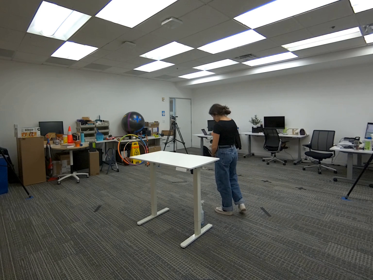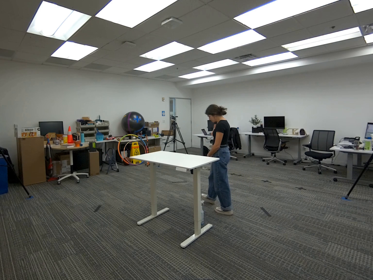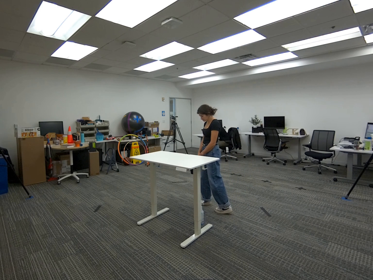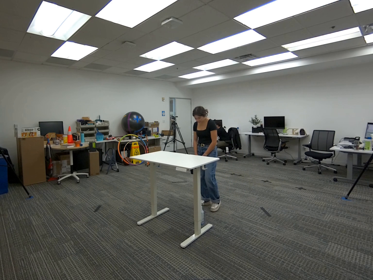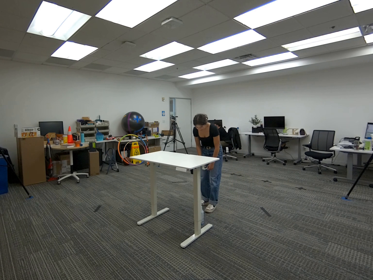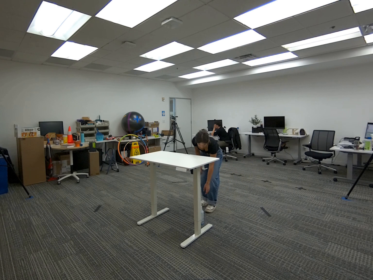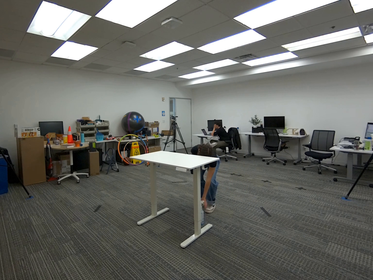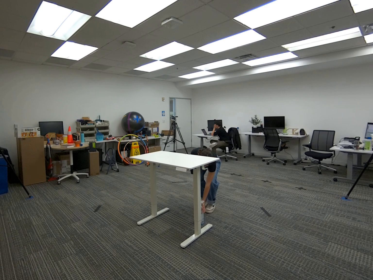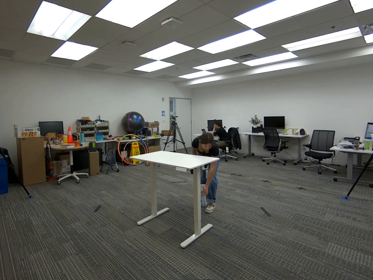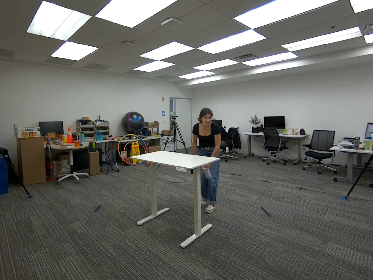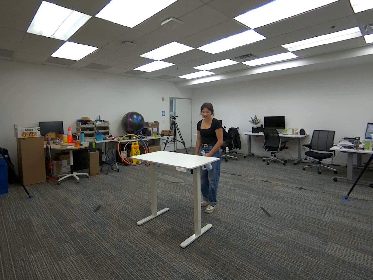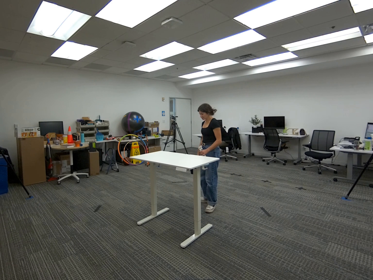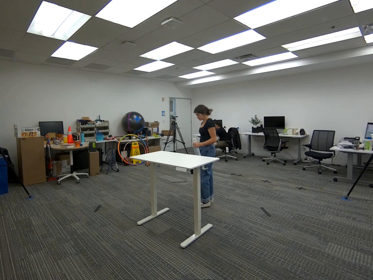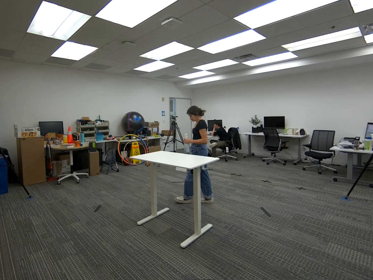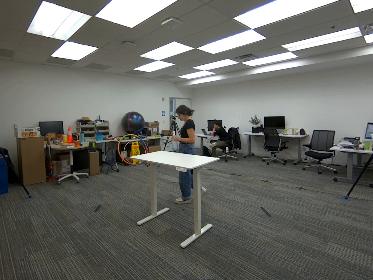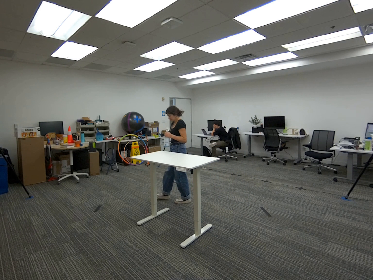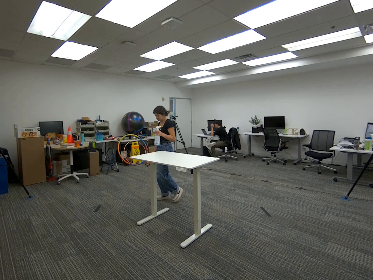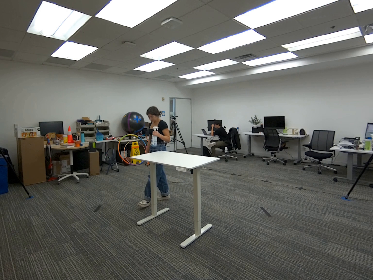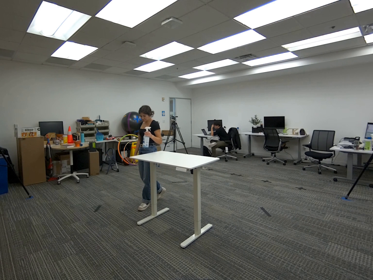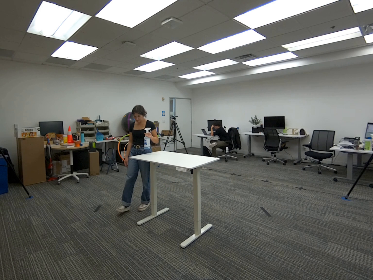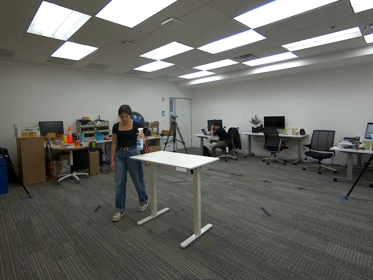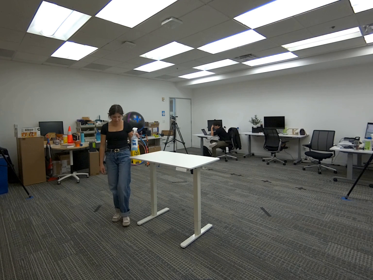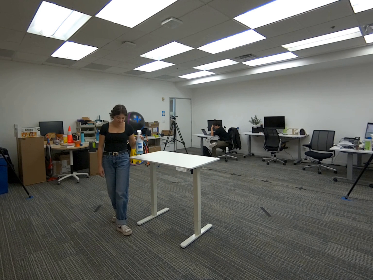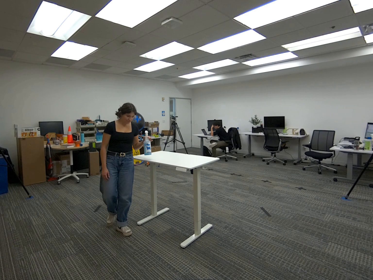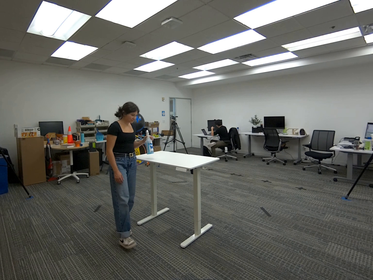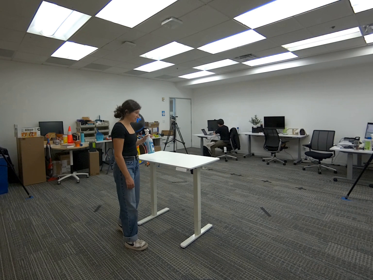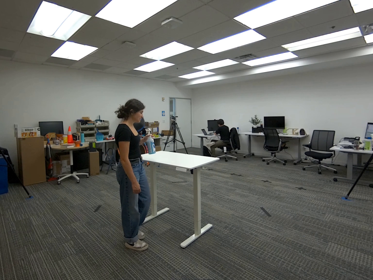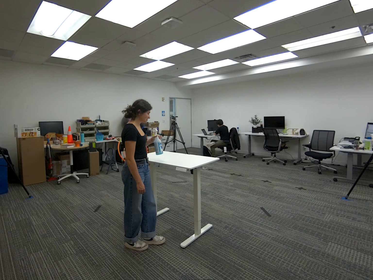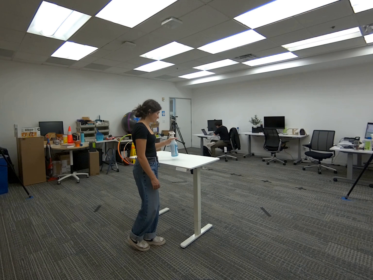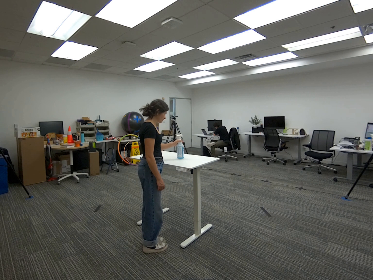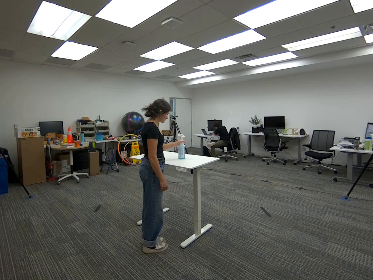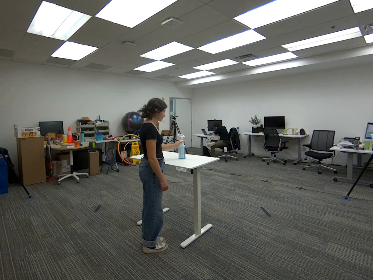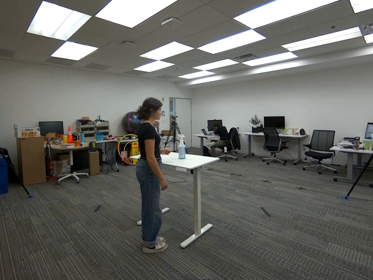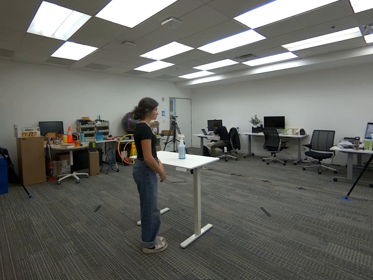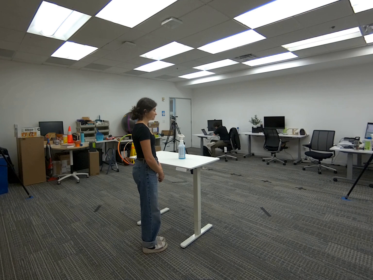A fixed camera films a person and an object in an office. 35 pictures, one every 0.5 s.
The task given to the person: Walk to the spray bottle on the ground, pick up the spray bottle with your left hand and place it on the white desk.
